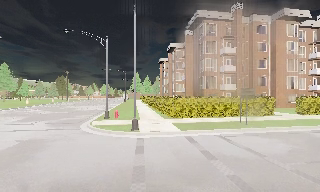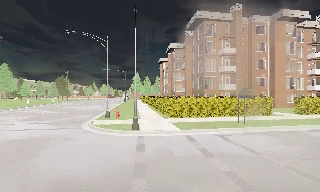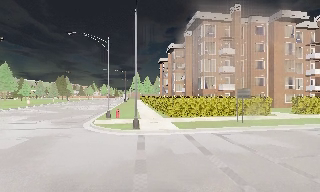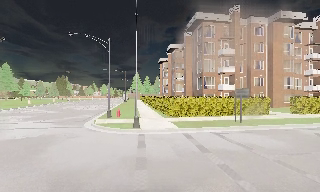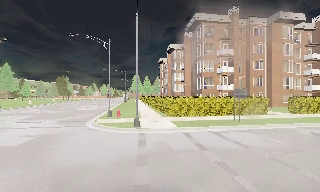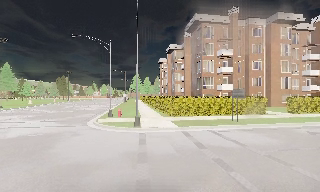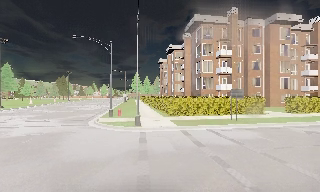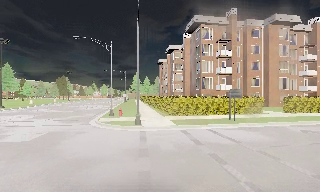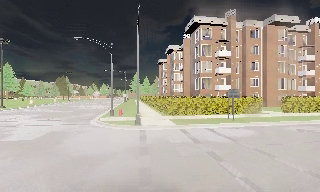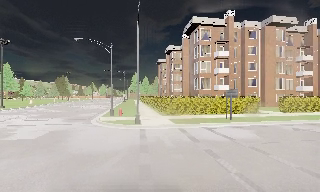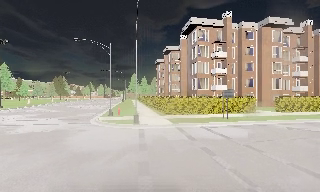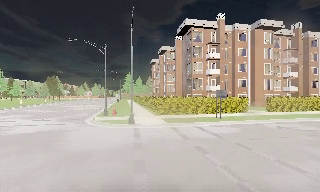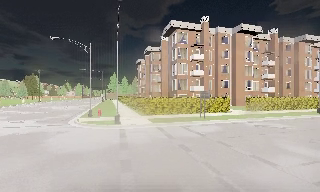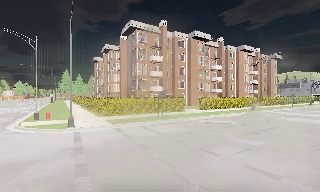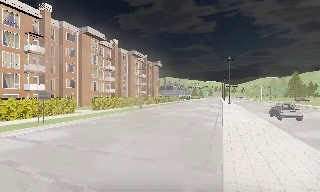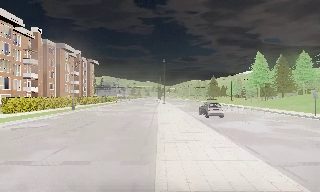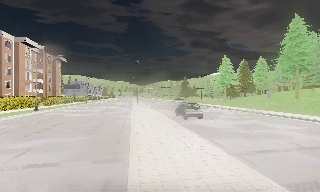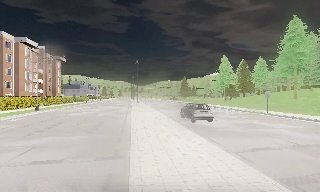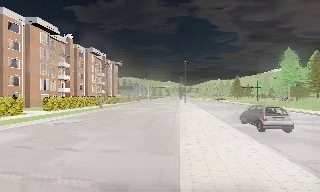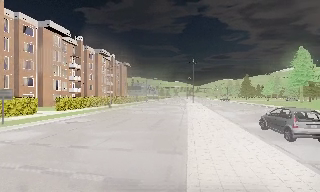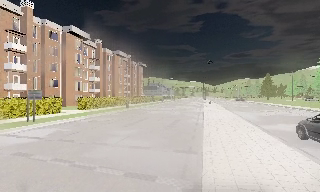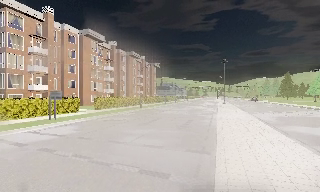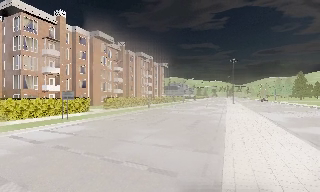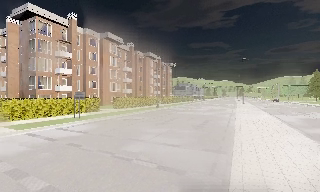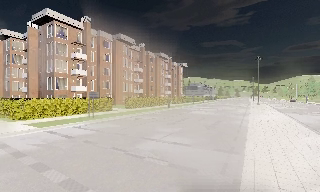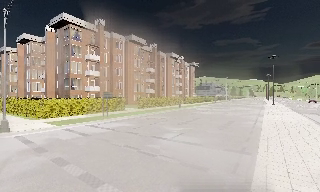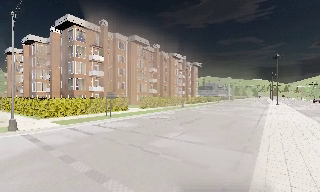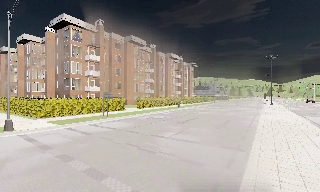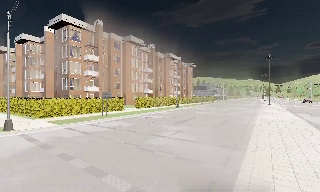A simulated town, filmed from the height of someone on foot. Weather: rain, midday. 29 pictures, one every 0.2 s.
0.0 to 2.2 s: The camera travels backward, about 2.5 m, so what stands in front gets smaller.
2.2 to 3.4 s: The scene slides to the left, as the camera pans about 85 degrees to its right. It travels backward, about 1.5 m.
3.4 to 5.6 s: The camera swings to its left by about 45 degrees, and the scene slides to the right. It travels backward, about 2 m.
The film runs backward here.
